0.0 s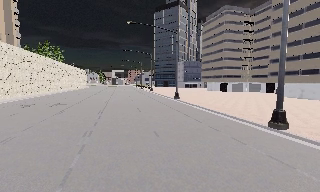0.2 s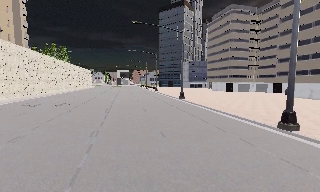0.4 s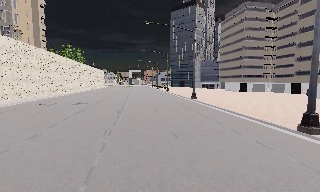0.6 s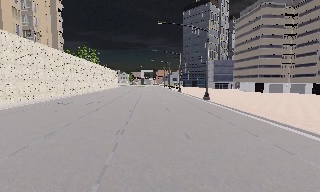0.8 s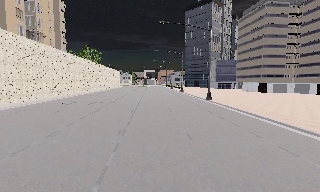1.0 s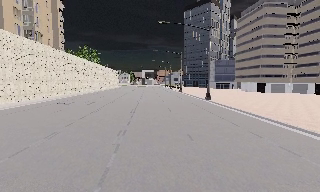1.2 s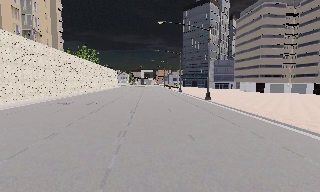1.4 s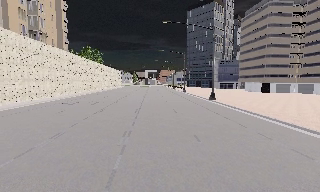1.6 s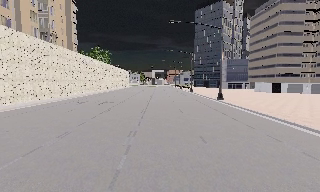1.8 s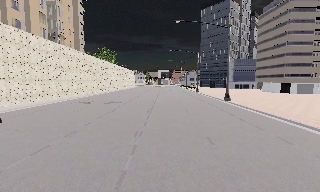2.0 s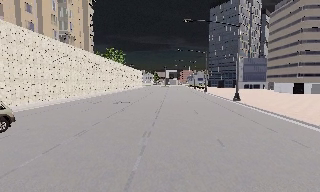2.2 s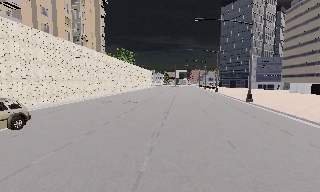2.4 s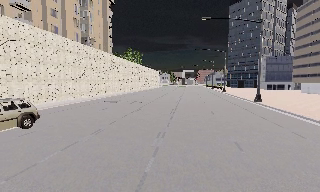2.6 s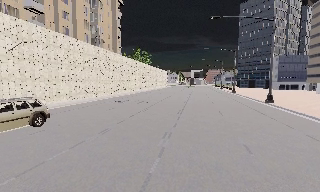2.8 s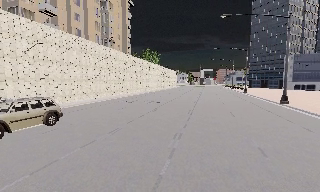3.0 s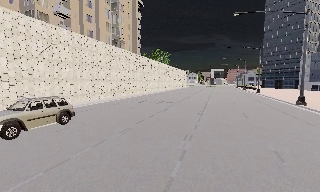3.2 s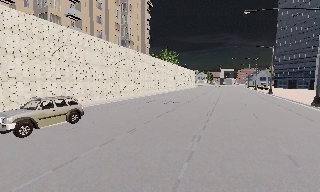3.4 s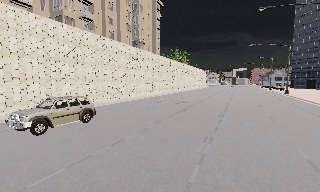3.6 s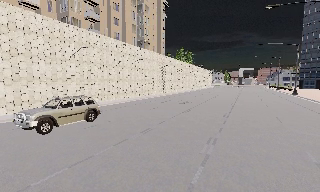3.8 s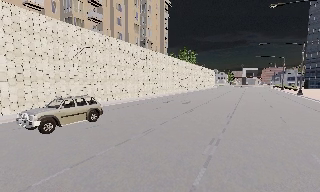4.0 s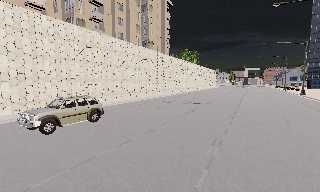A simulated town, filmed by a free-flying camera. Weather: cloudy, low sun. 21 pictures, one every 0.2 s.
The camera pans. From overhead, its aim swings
counterclockwise.
The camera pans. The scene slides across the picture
to the right.
0.0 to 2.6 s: The camera pans to its left, which is counterclockwise from overhead, by about 25 degrees. It travels forward, about 1 m, so what stands in front looms larger.
2.6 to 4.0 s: The camera swings to its left by about 15 degrees, and the scene slides to the right. It travels forward, about 0.5 m, so what stands in front looms larger.
The film runs forward here.
